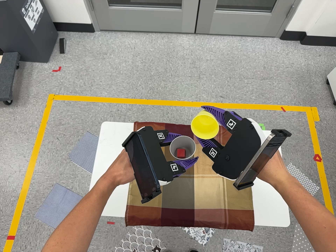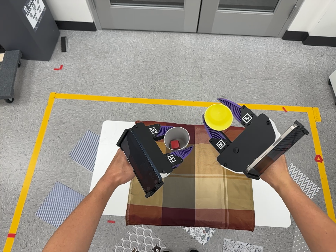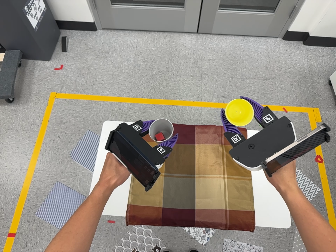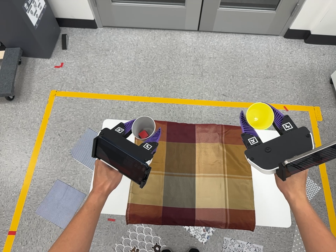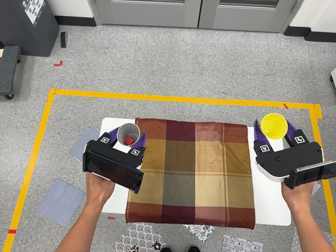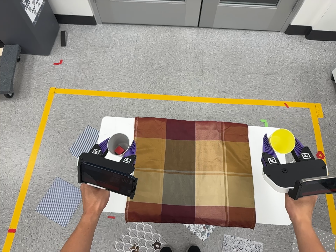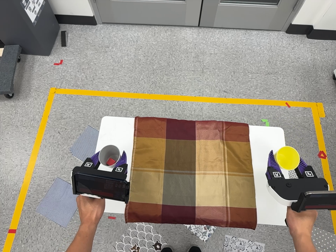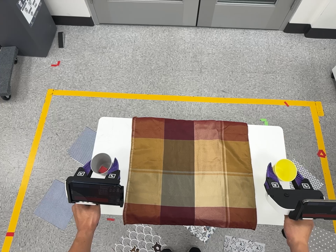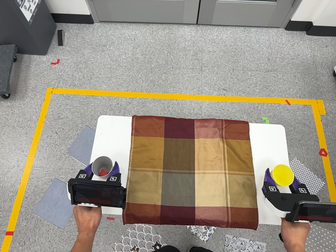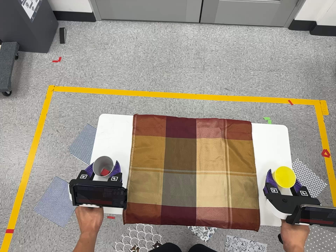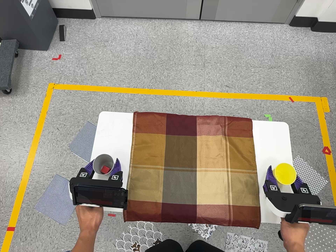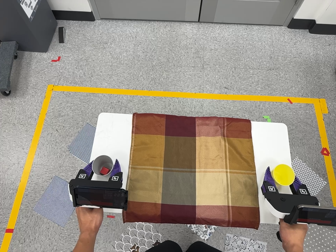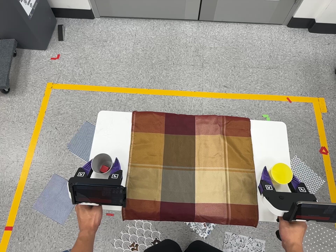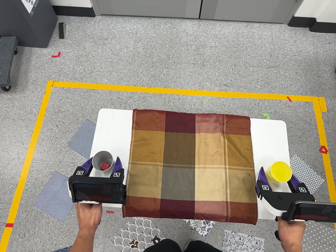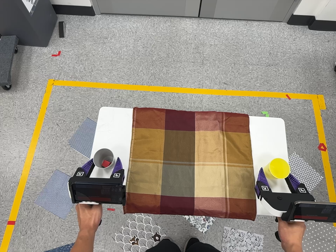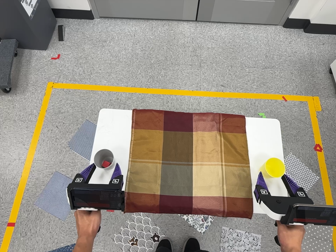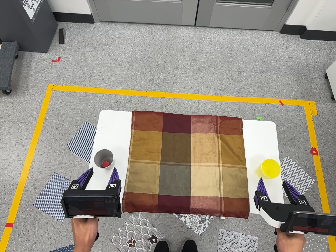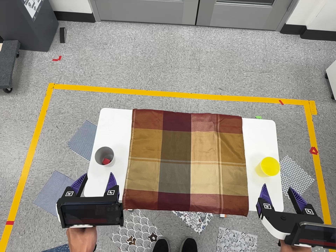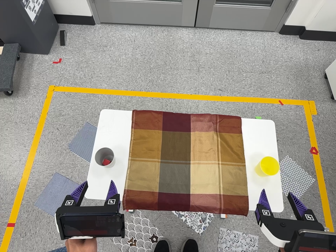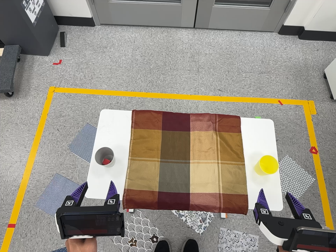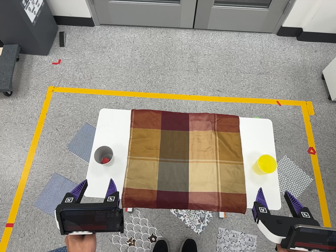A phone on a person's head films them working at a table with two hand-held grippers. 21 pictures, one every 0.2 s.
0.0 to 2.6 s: The camera travels forward, about 6 cm, so what stands in front looms larger.
2.6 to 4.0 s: The camera travels backward and toward the bottom of its view, about 9 cm, so what stands in front gets smaller.
The film runs forward here.
